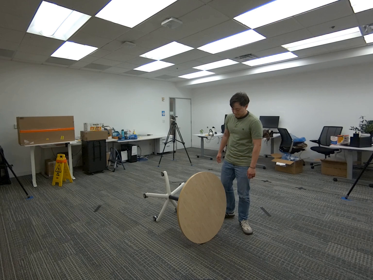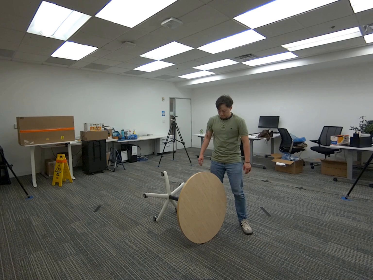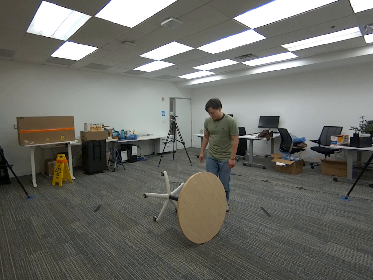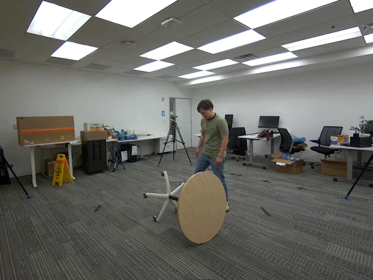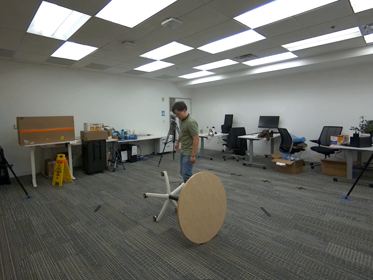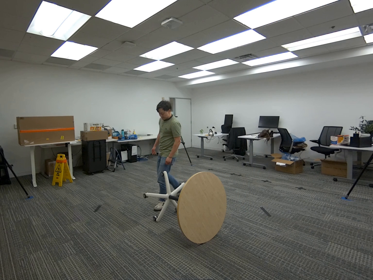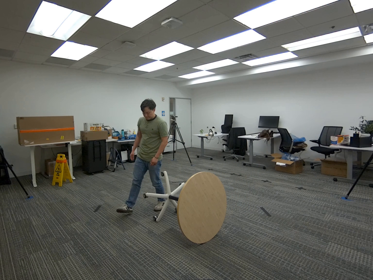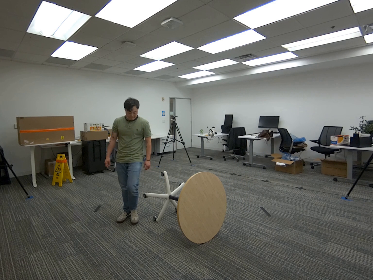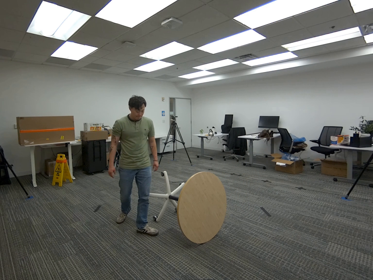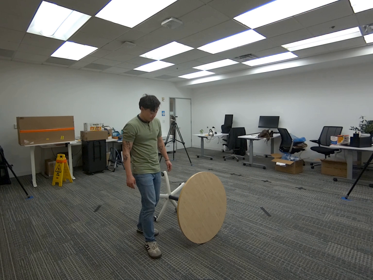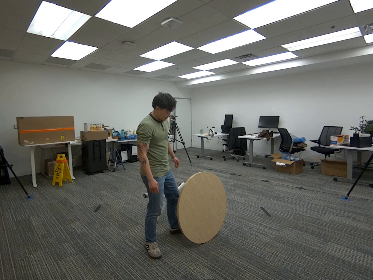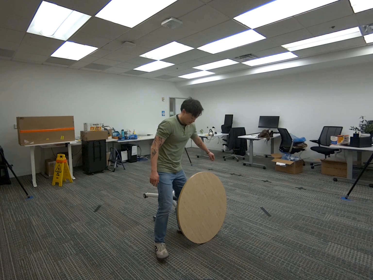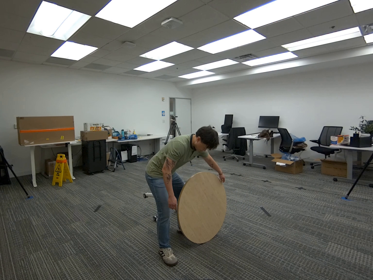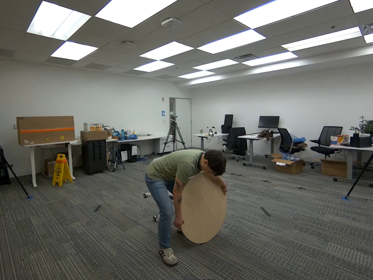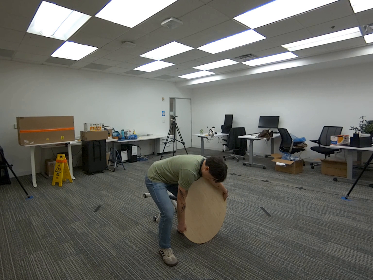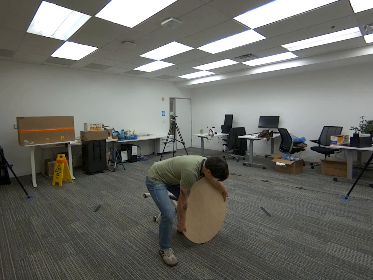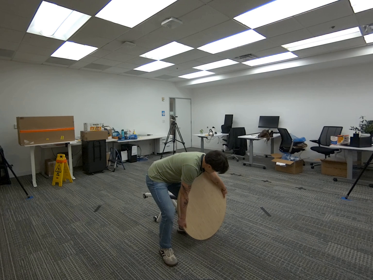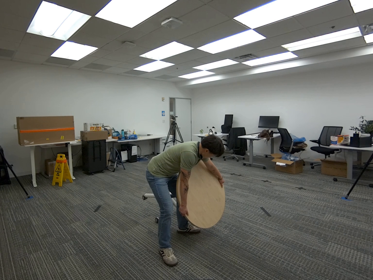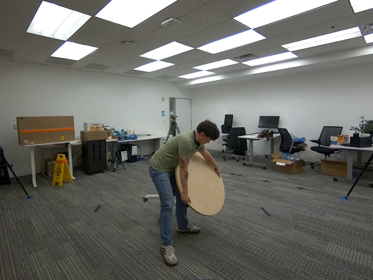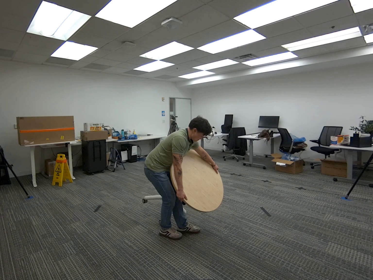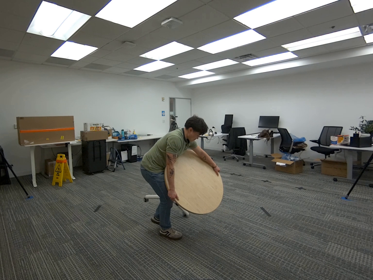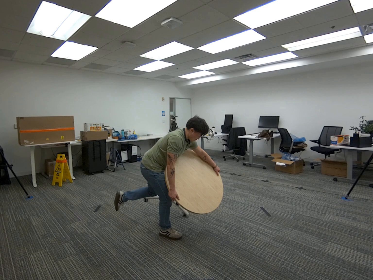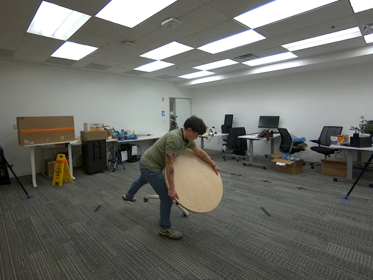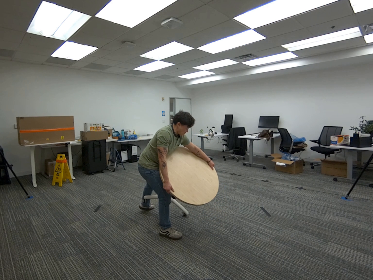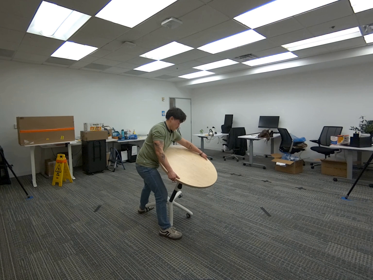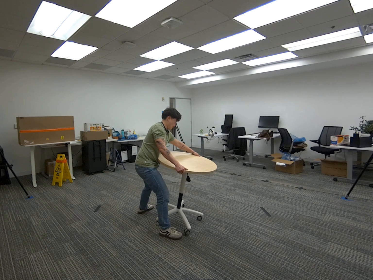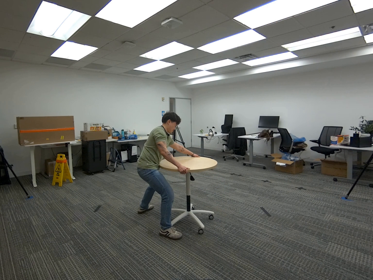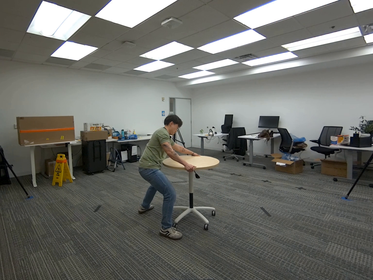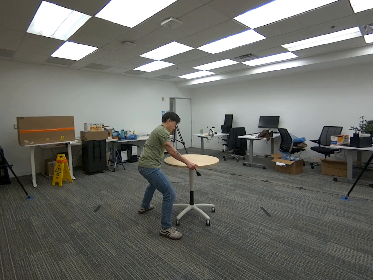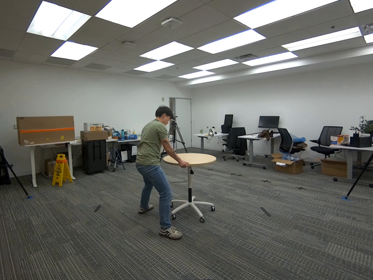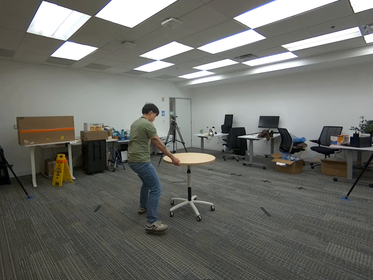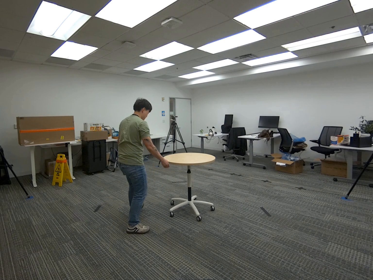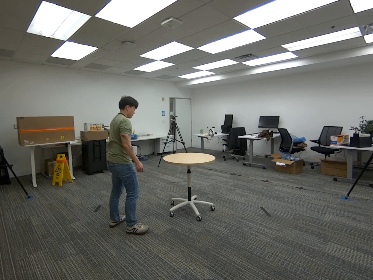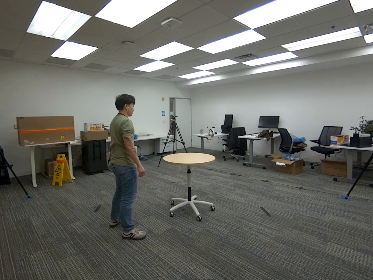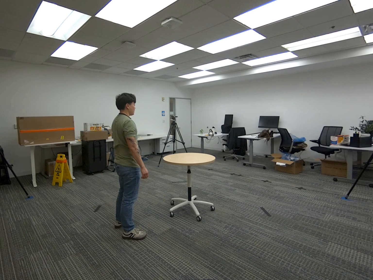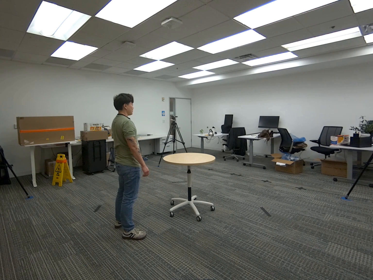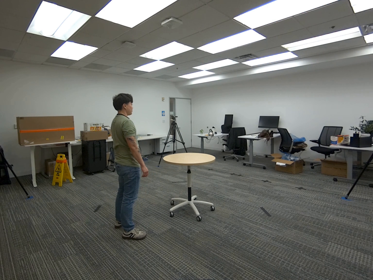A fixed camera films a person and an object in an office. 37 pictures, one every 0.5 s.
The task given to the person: Walk to the round table lying on its side, grasp it with both hands, and lift it until it is upright.
